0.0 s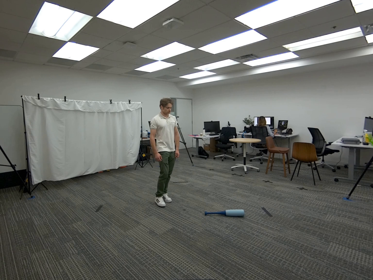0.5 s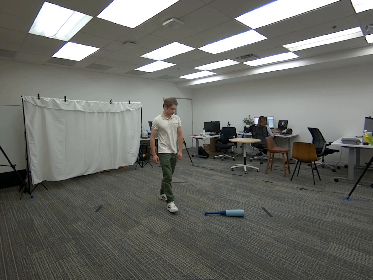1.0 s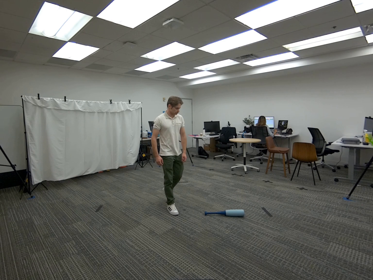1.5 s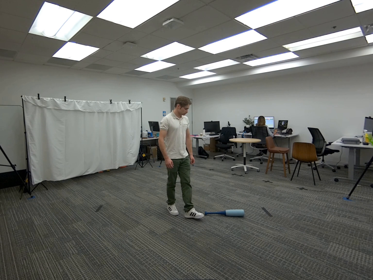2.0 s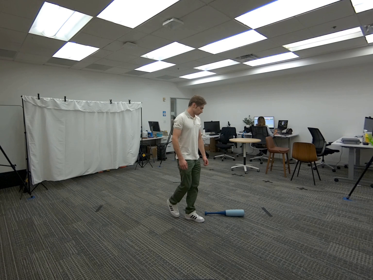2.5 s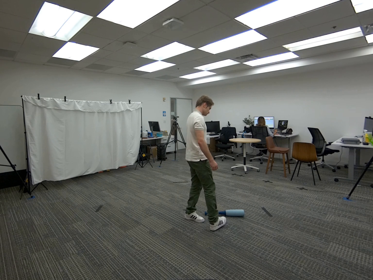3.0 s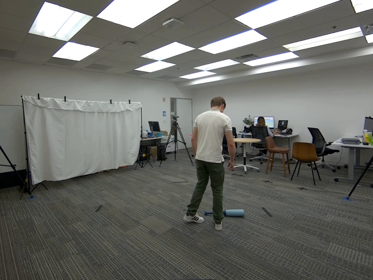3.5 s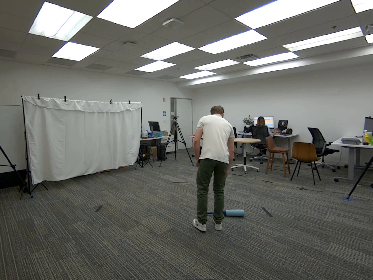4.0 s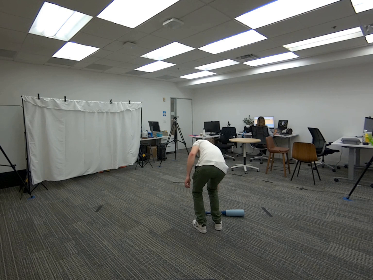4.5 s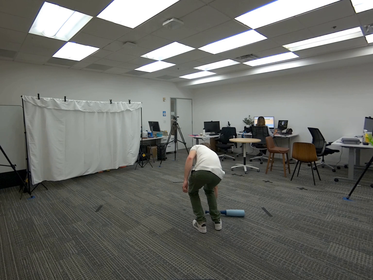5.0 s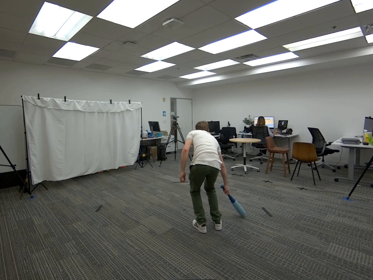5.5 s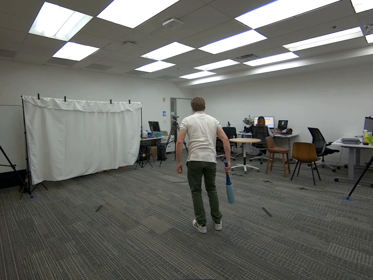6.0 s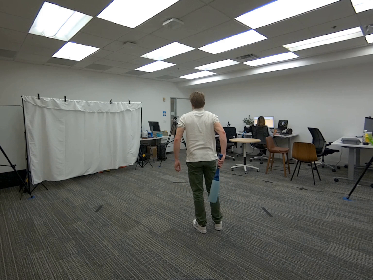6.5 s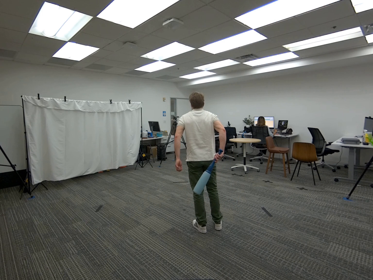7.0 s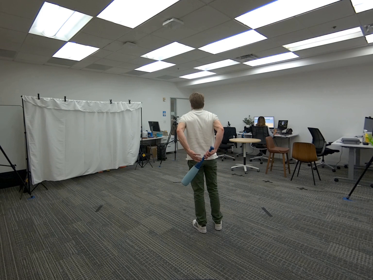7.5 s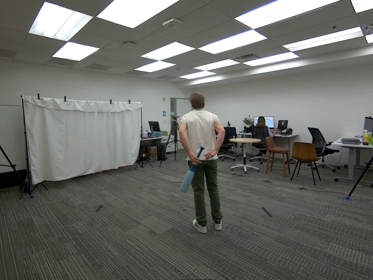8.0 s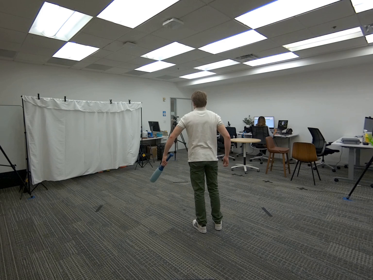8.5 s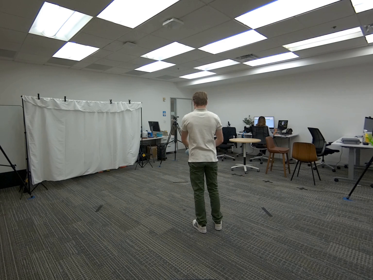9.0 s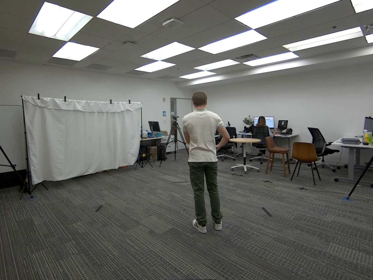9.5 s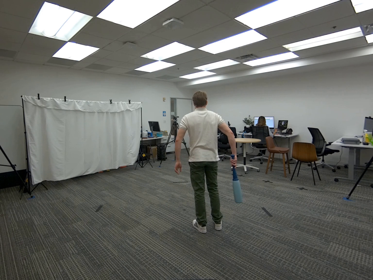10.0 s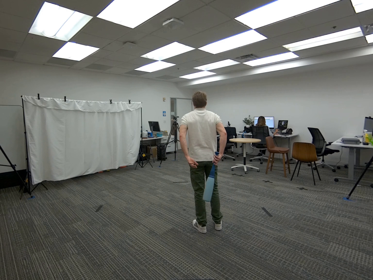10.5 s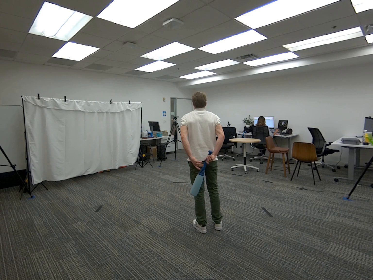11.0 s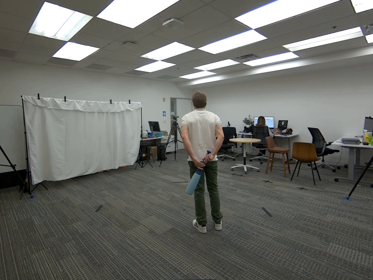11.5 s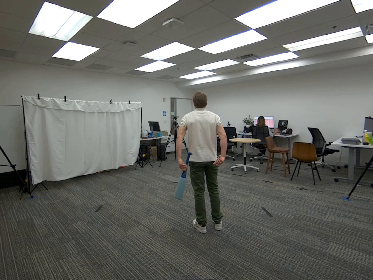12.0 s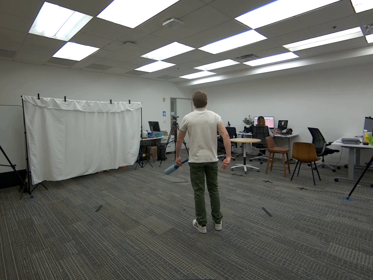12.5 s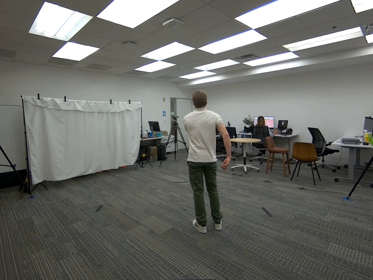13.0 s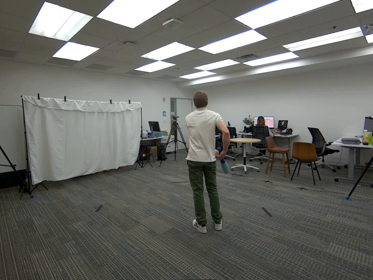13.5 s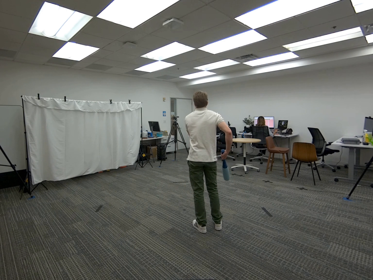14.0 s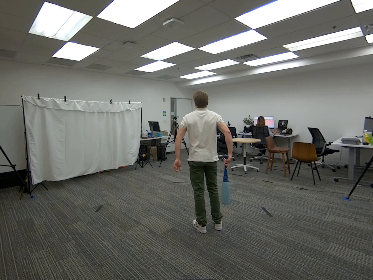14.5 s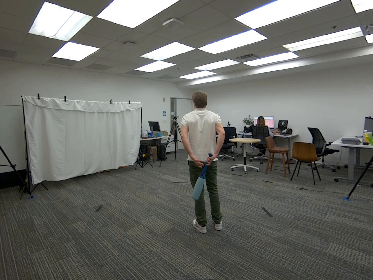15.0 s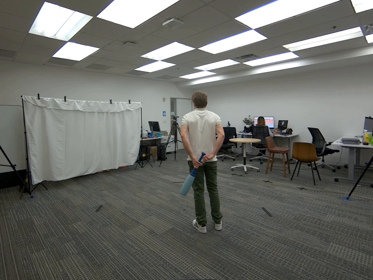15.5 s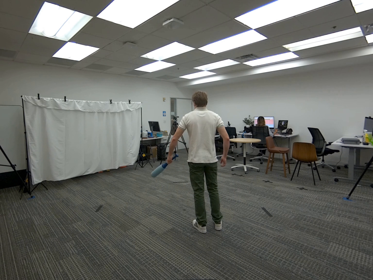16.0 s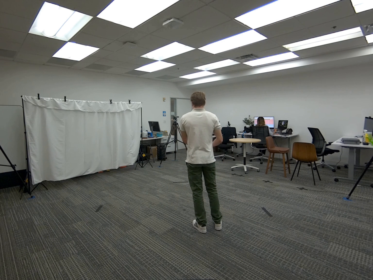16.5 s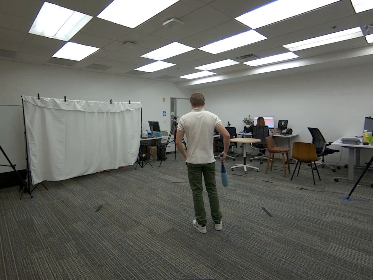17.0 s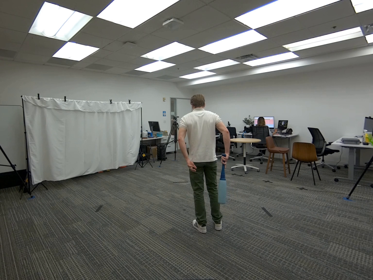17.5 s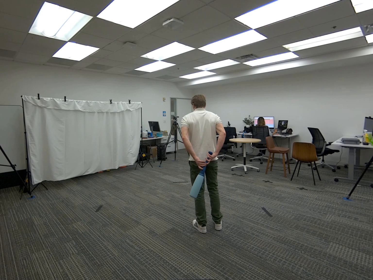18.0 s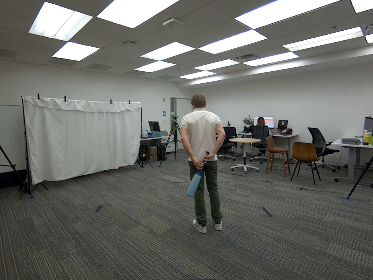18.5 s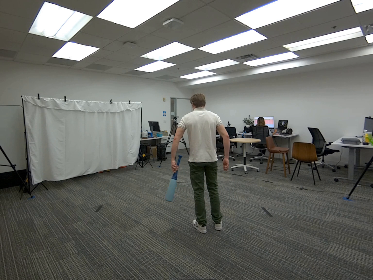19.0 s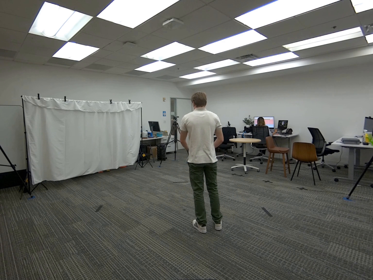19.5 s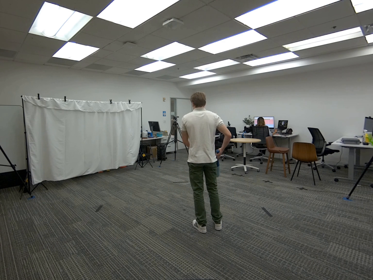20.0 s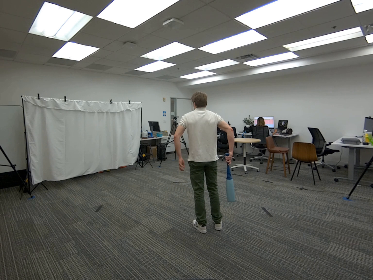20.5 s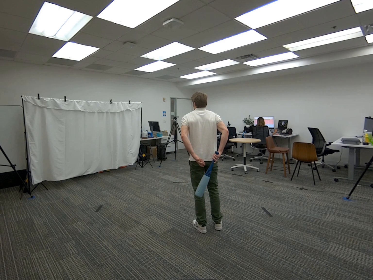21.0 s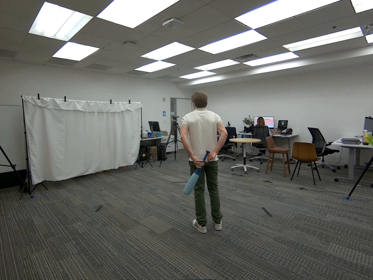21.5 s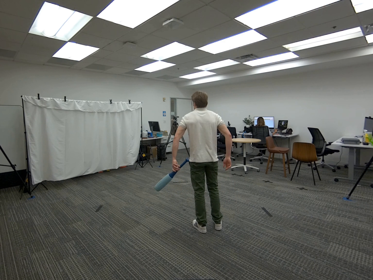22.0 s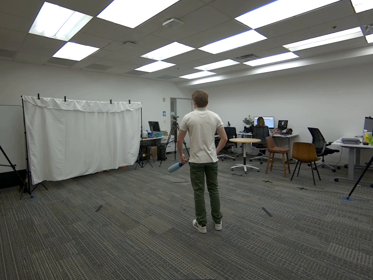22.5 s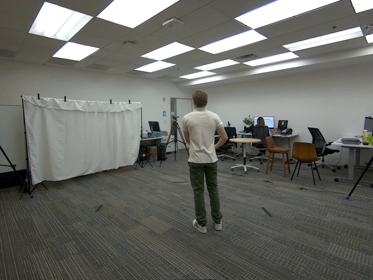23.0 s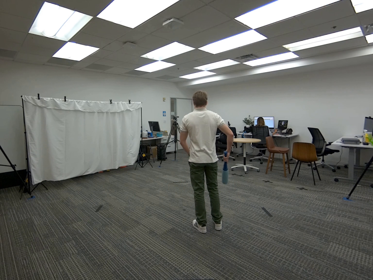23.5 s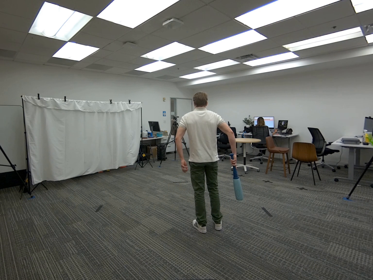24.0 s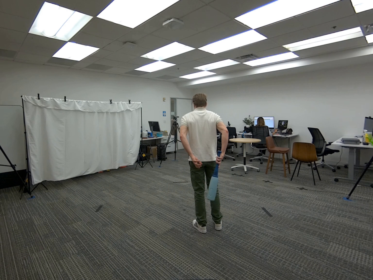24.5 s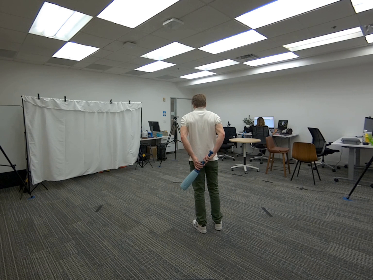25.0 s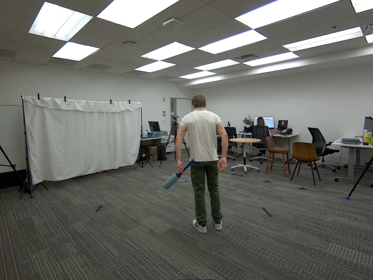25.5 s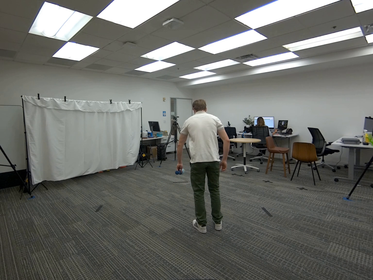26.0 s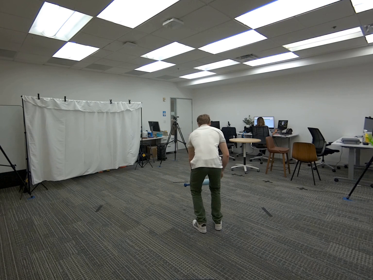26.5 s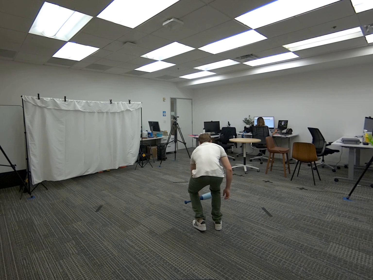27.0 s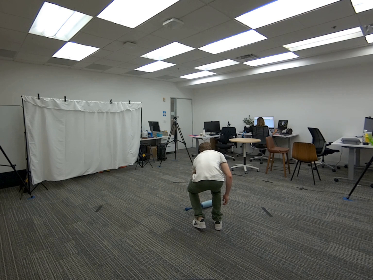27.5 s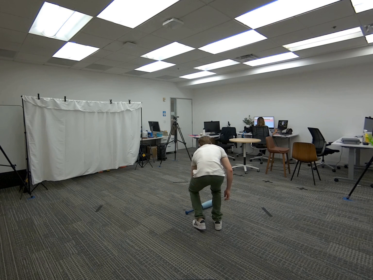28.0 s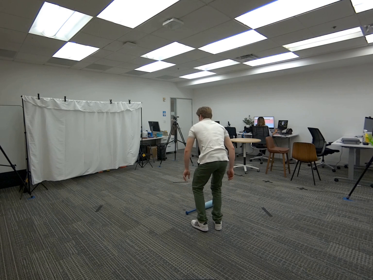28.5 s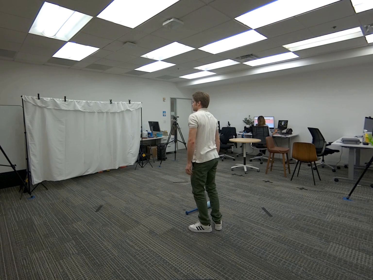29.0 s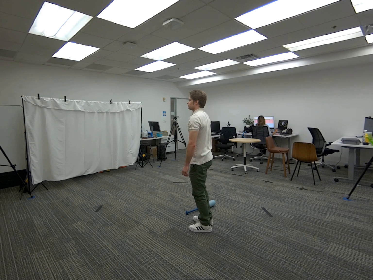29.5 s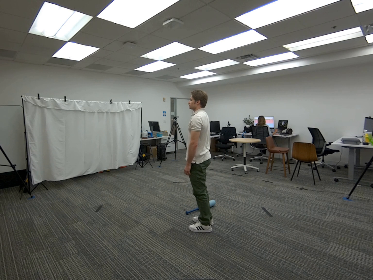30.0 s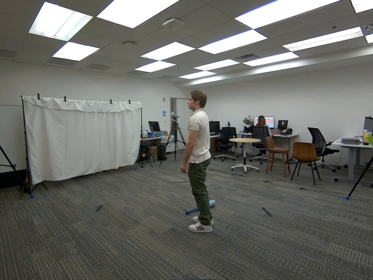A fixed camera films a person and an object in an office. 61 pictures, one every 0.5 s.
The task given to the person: Walk over to the baseball bat on the floor and grasp it and proceed to handover the baseball bat from hand to hand around your waist beginning from the back.
